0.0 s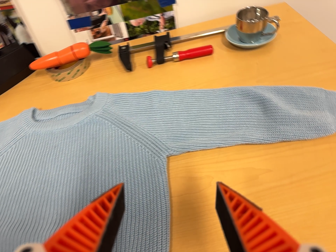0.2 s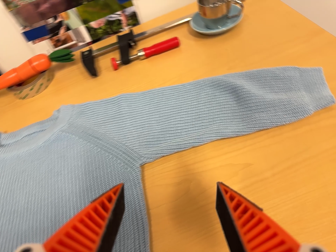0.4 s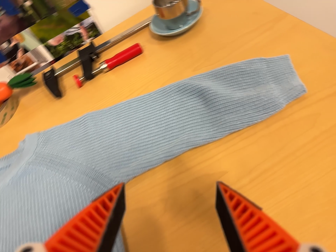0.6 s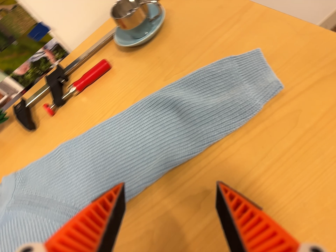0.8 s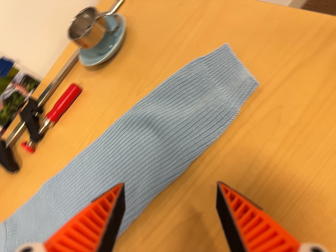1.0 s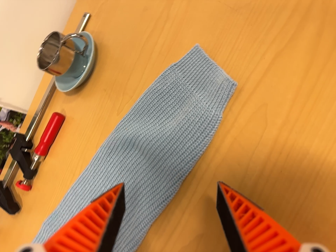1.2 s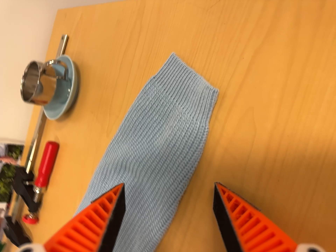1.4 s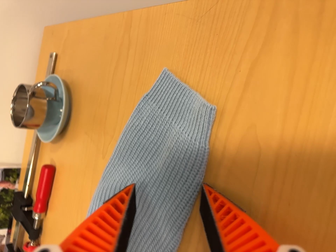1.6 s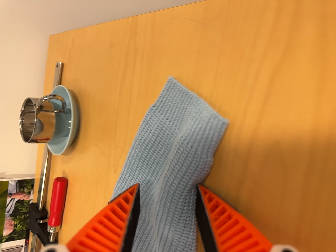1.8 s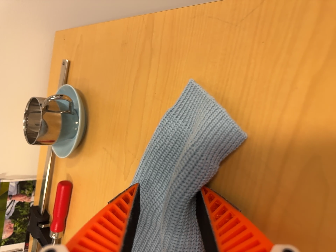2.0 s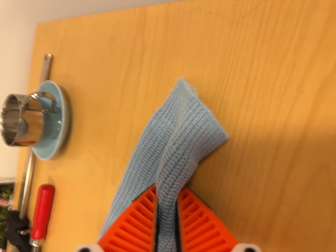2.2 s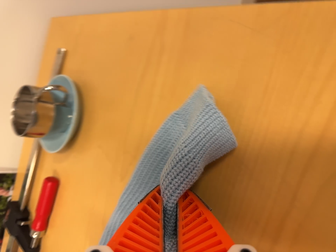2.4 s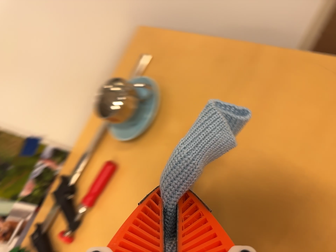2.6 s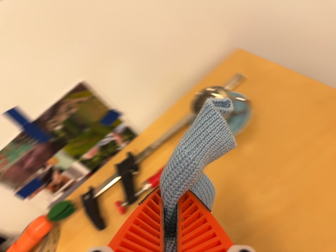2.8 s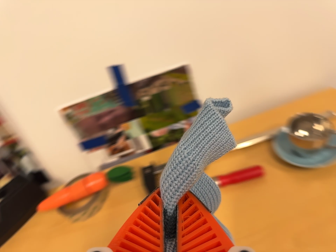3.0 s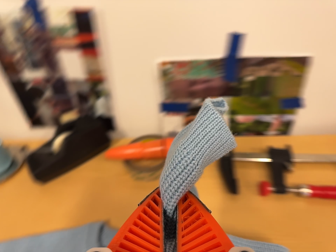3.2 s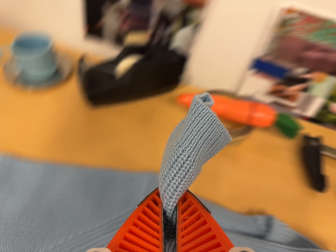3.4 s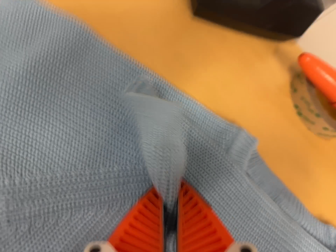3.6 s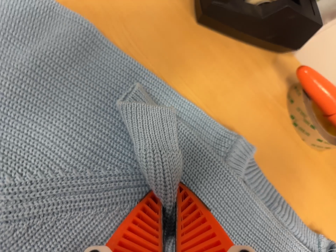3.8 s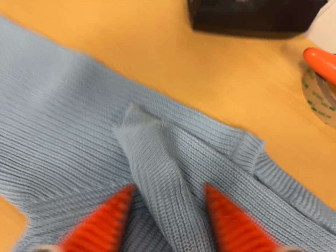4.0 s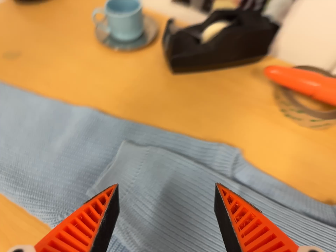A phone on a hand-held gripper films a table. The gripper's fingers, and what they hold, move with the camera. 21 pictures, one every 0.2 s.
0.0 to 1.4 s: The camera travels to its right, toward the top of its view and forward, about 30 cm, so close, fixed things drift to the left. It rolls about its line of sight by about 65 degrees, and the scene rotates counterclockwise.
1.4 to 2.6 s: The camera travels to its left, about 22 cm, so close, fixed things drift to the right. It rolls about its line of sight by about 40 degrees, and the scene rotates clockwise.
2.6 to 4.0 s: The camera swings to its left by about 20 degrees, and the scene slides to the right. It travels to its left, about 50 cm, so close, fixed things drift to the right. Its aim tips toward the bottom of its view by about 15 degrees, and the scene shifts upward. It rolls about its line of sight by about 65 degrees, and the scene rotates clockwise.
The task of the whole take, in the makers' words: right arm across.
The film runs forward here.
